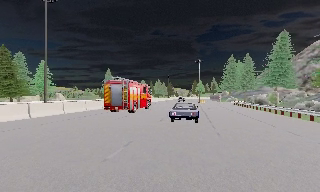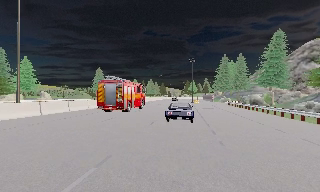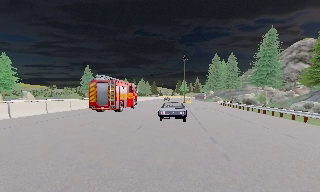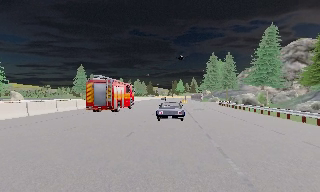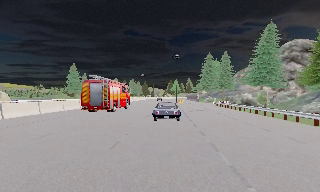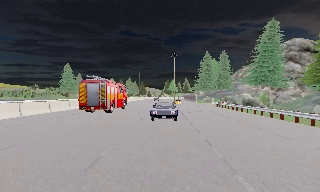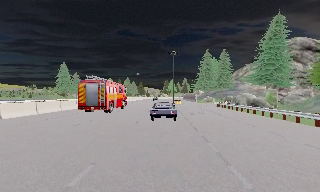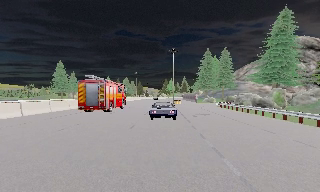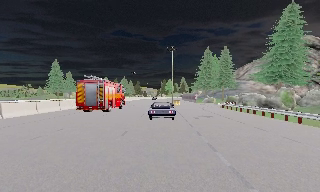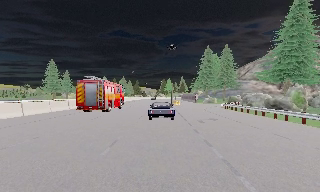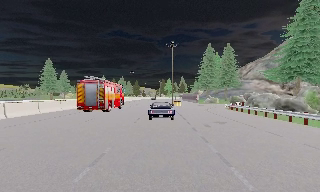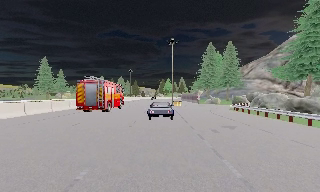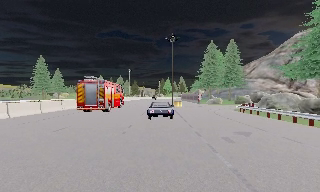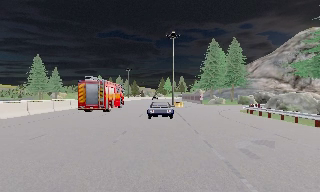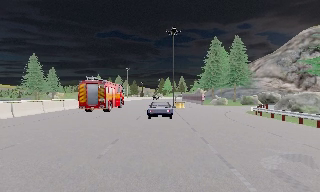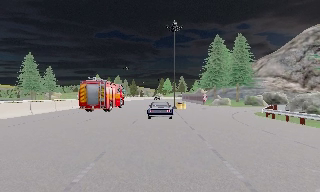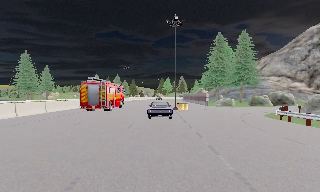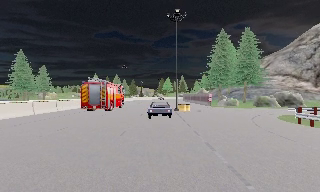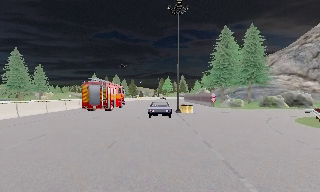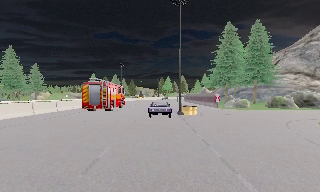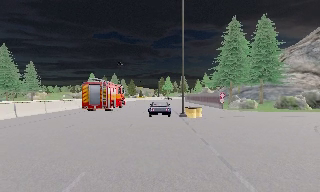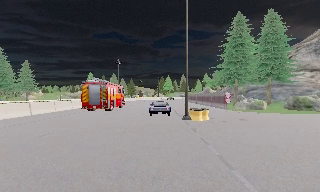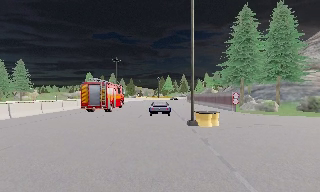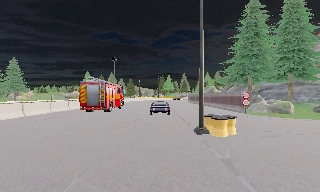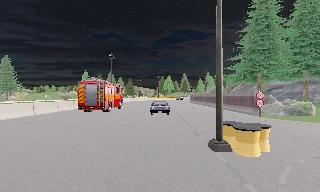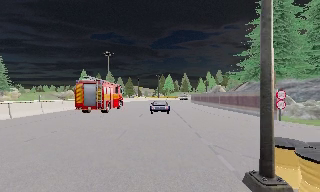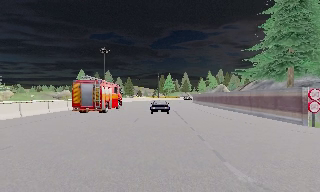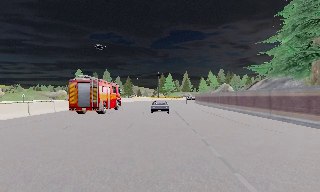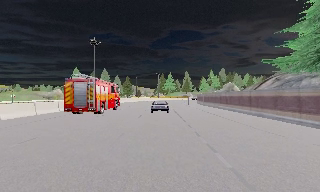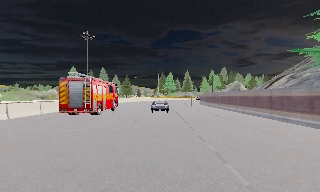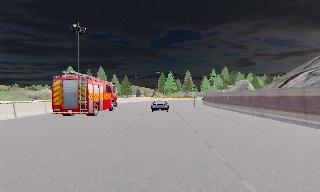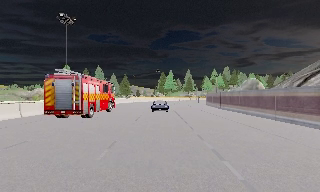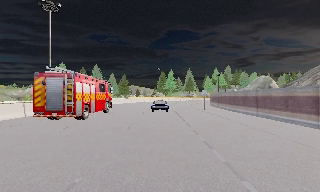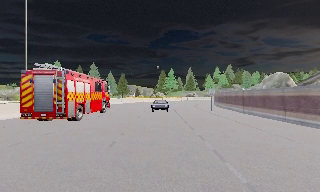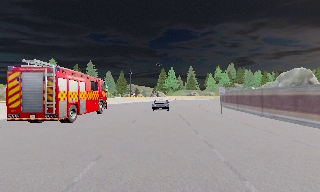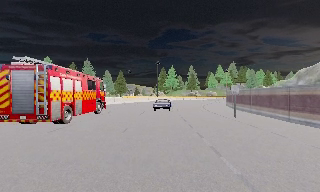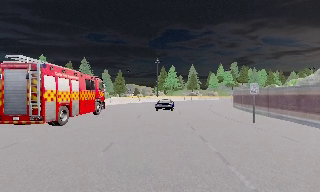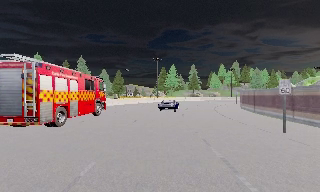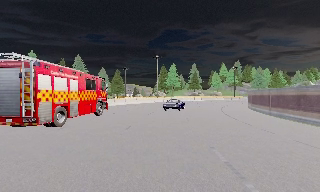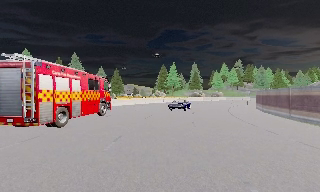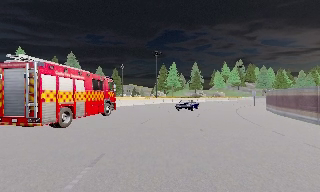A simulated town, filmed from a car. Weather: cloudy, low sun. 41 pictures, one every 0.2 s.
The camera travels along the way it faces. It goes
forward.
0.0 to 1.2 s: The camera pans to its right, which is clockwise from overhead, by about 10 degrees. It travels forward, about 9 m, so what stands in front looms larger.
1.2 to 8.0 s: The camera travels forward, about 75 m, so what stands in front looms larger. It gains speed.
The film runs forward here.
